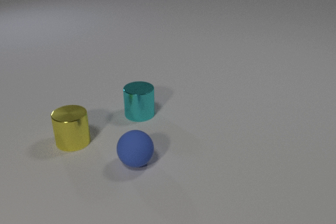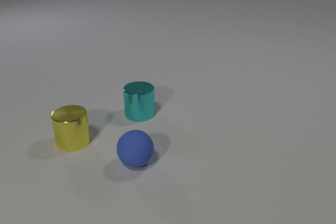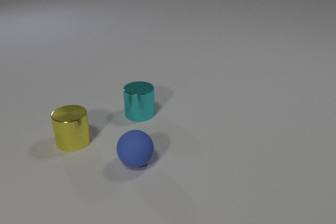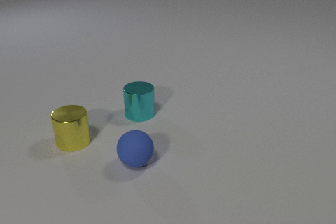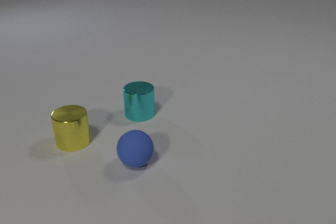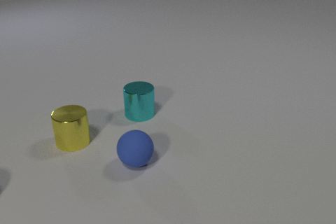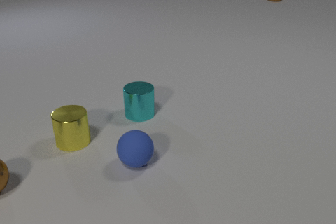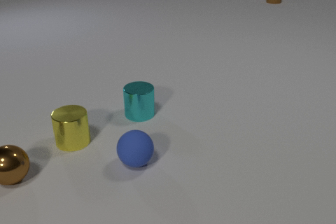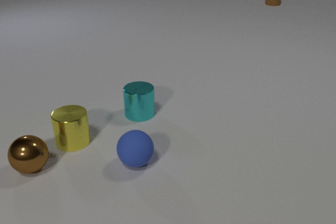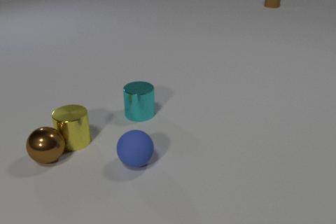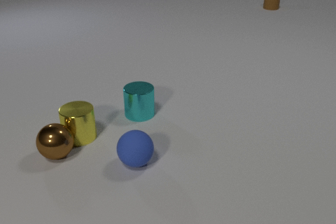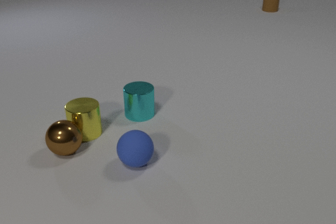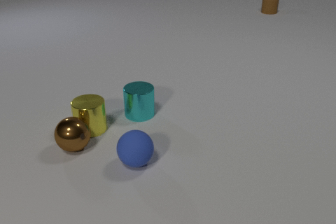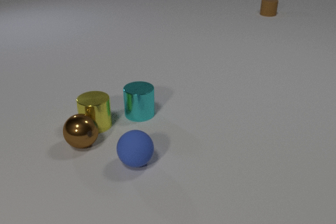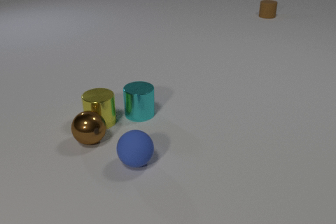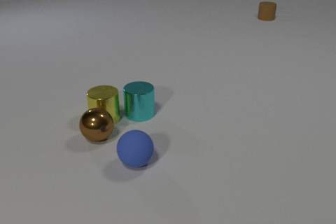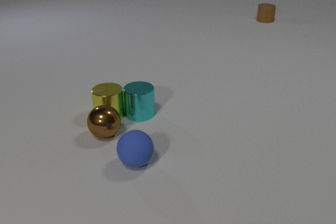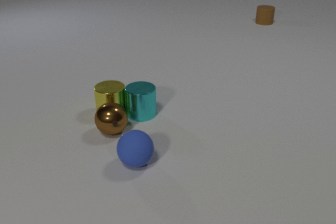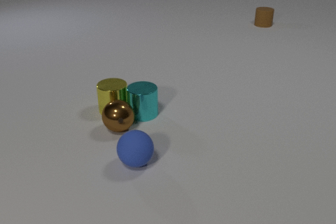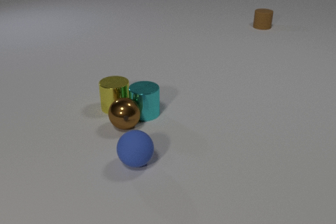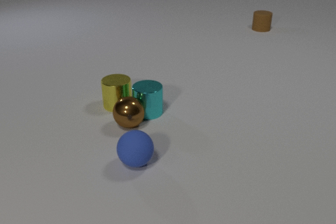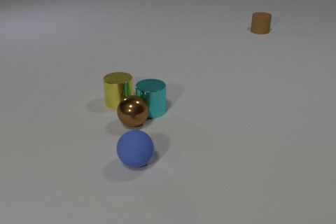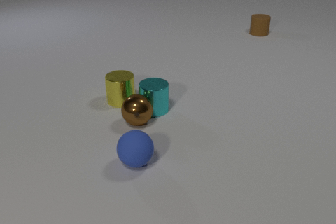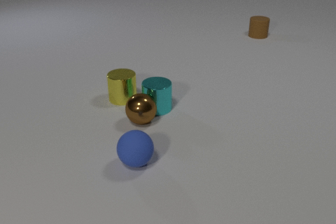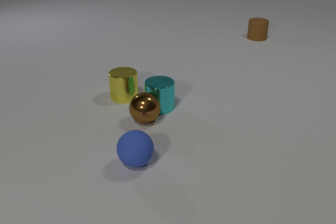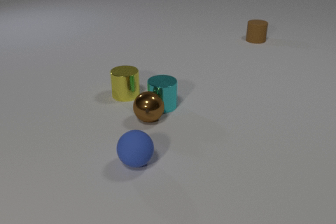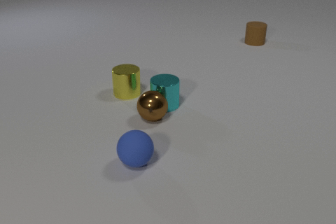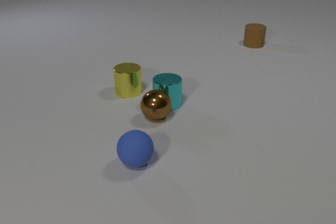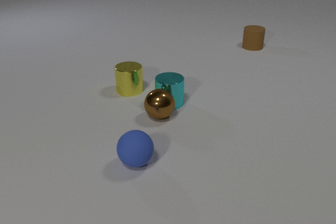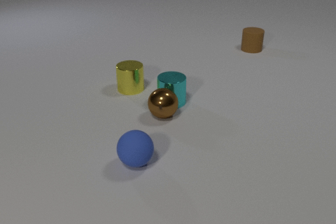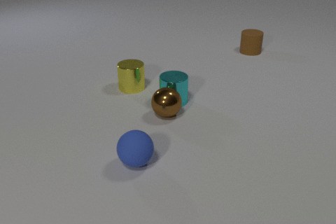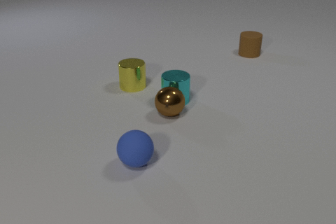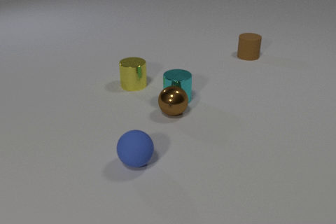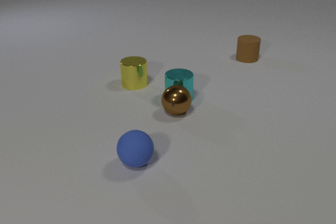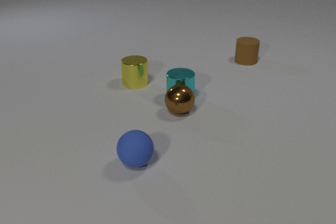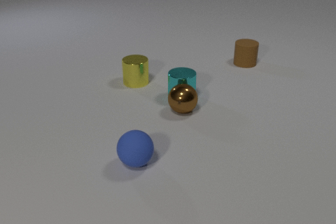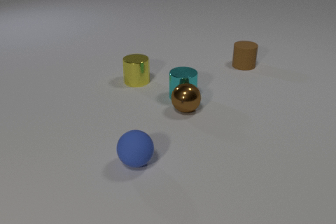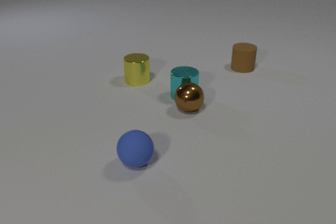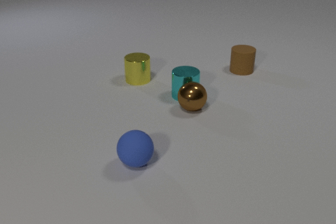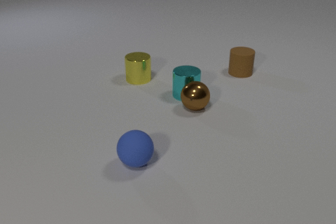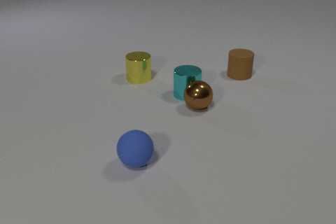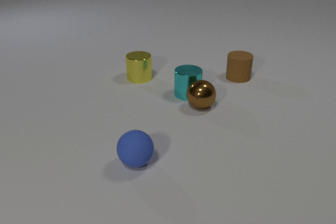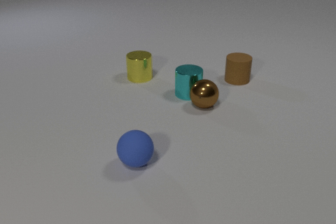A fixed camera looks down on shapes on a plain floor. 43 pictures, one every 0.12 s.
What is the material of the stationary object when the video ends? rubber.
What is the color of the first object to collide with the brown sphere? yellow.
Are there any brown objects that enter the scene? yes.
0.00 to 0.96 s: The brown metal sphere comes in at the left edge, rolls to the right and away from the camera. The brown rubber cylinder comes in at the top edge, slides toward the camera.
0.96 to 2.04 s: The brown metal sphere rolls to the right and away from the camera. The yellow metal cylinder slides away from the camera and to the right. The brown rubber cylinder slides toward the camera. The brown metal sphere and the yellow metal cylinder collide. The yellow metal cylinder and the cyan metal cylinder collide.
2.04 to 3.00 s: The brown metal sphere rolls to the right and away from the camera. The yellow metal cylinder slides away from the camera and to the right. The cyan metal cylinder slides to the right and away from the camera. The brown rubber cylinder slides toward the camera. The brown metal sphere and the cyan metal cylinder collide.
3.00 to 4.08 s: The brown metal sphere rolls to the right and away from the camera. The yellow metal cylinder slides away from the camera. The cyan metal cylinder slides to the right and away from the camera. The brown rubber cylinder slides toward the camera.
4.08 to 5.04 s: The brown metal sphere rolls to the right and away from the camera. The yellow metal cylinder slides away from the camera. The cyan metal cylinder slides away from the camera and to the right. The brown rubber cylinder slides toward the camera.
